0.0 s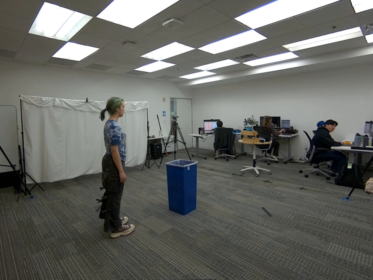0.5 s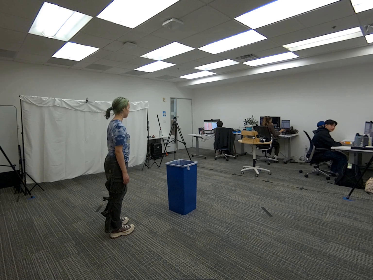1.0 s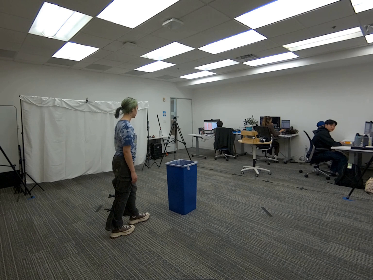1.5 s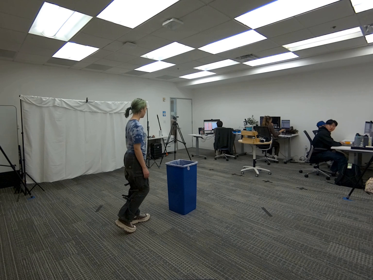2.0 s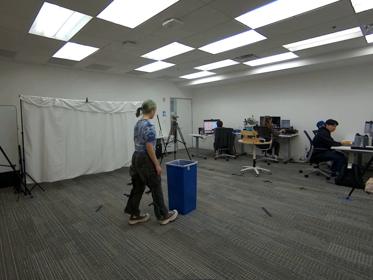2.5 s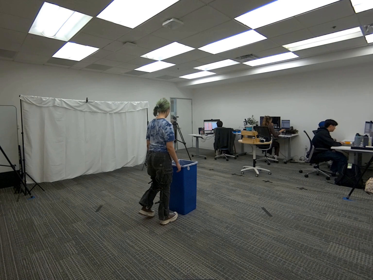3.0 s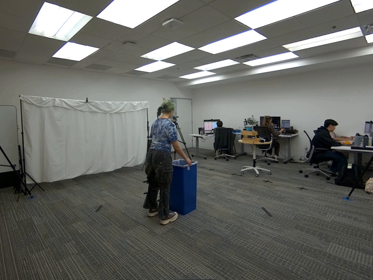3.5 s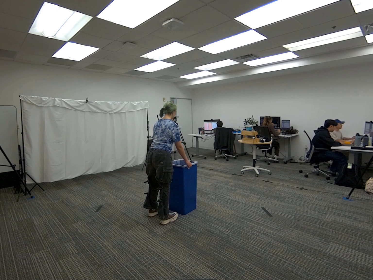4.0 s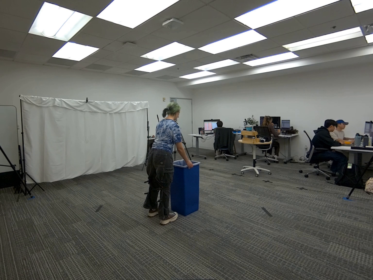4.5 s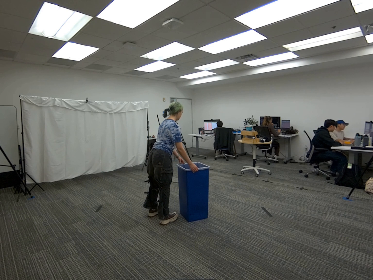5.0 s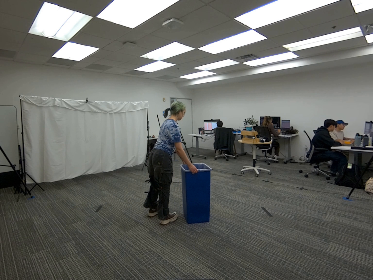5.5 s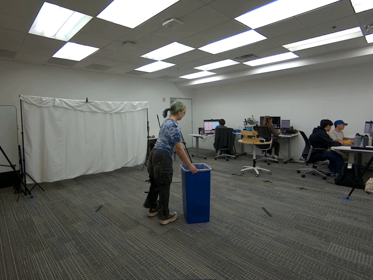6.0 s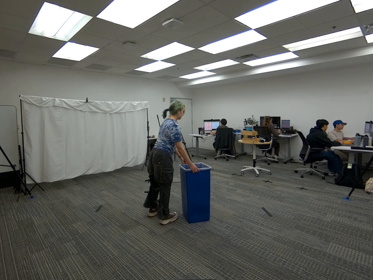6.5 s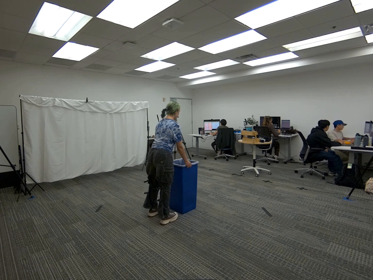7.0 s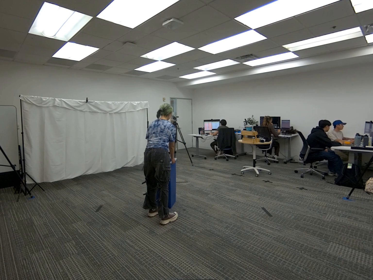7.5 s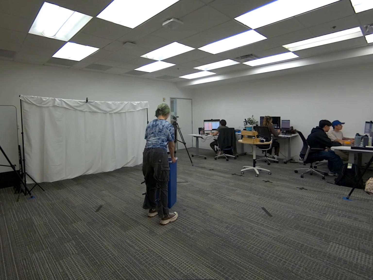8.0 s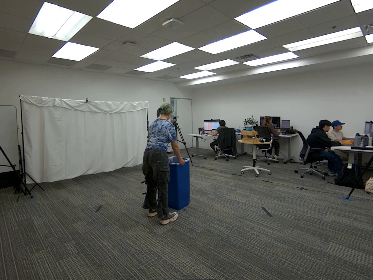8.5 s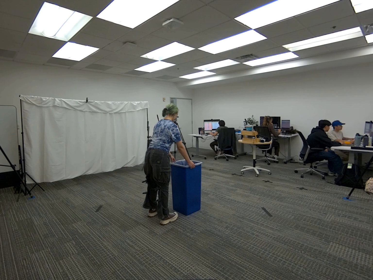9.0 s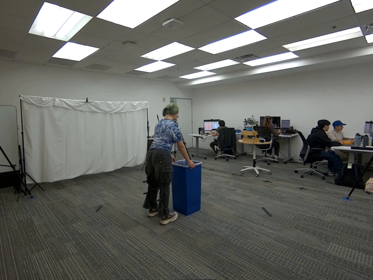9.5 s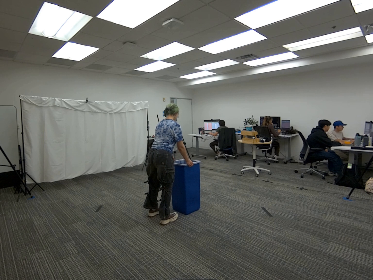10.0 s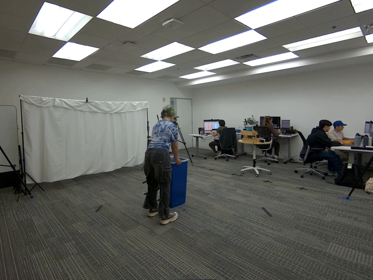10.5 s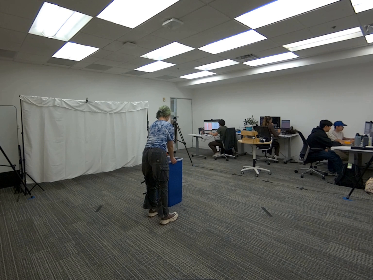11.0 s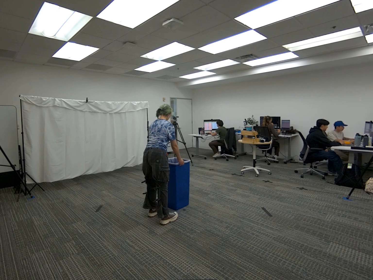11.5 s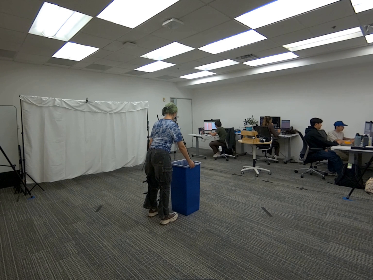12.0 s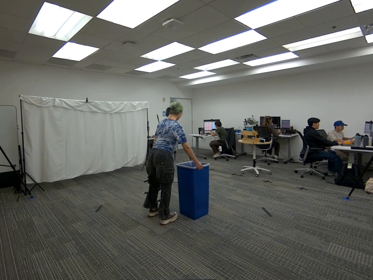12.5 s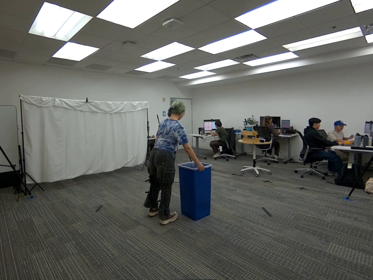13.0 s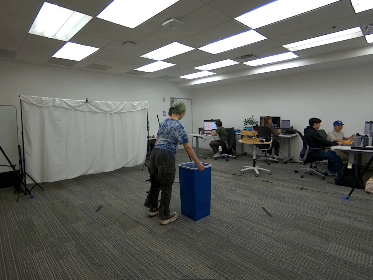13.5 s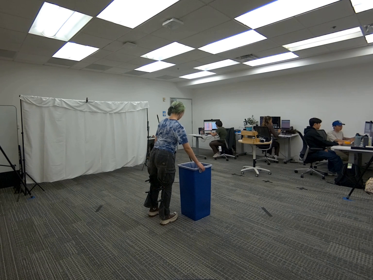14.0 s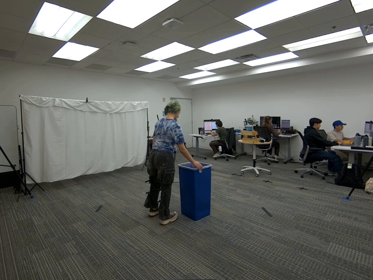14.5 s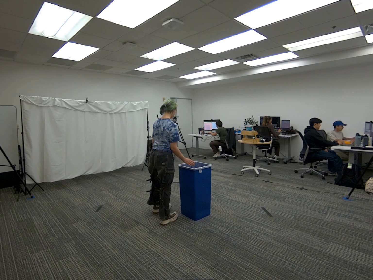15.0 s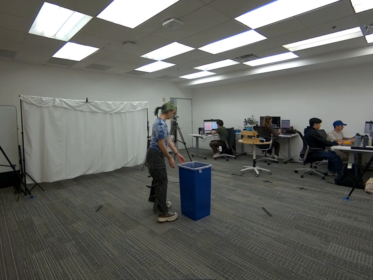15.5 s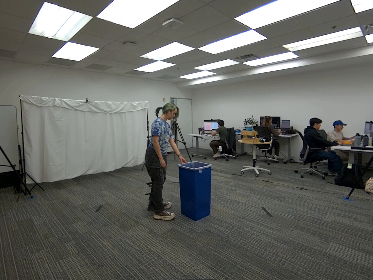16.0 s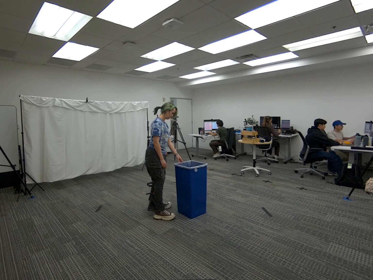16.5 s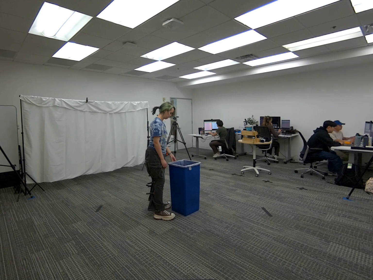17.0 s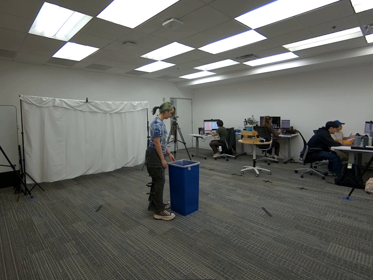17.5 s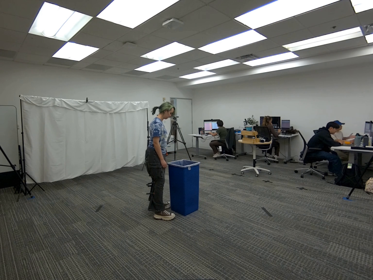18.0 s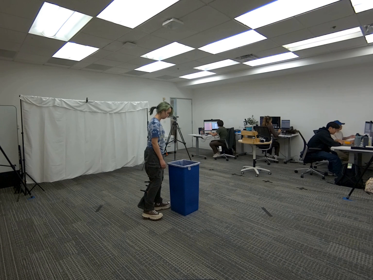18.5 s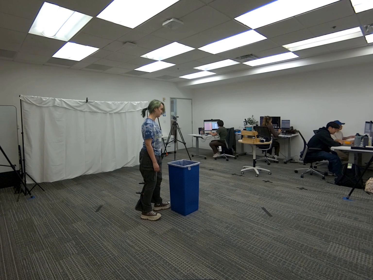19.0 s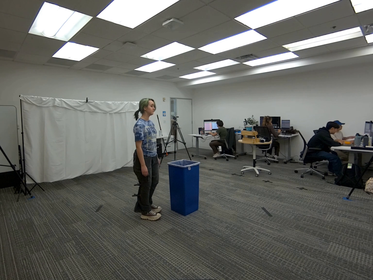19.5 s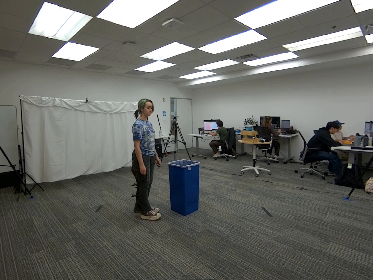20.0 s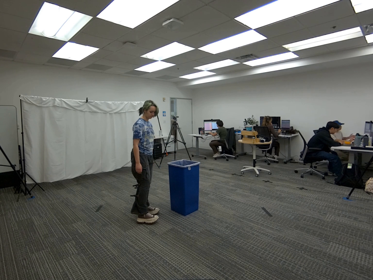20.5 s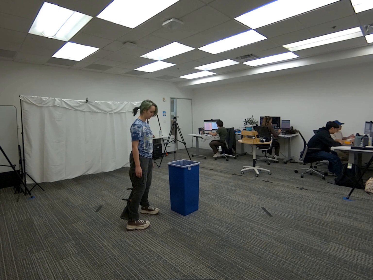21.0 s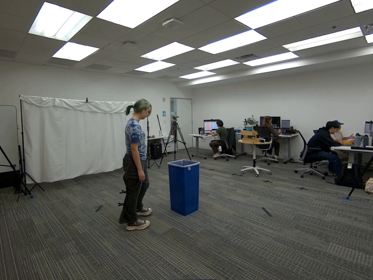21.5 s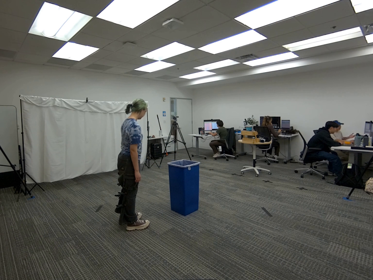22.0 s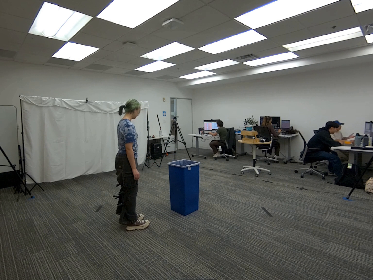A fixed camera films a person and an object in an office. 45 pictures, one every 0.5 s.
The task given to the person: Walk over to the blue trash can and slide the blue trash can side ways.
